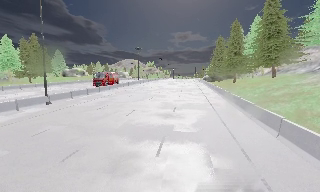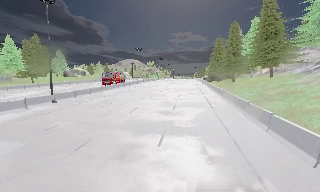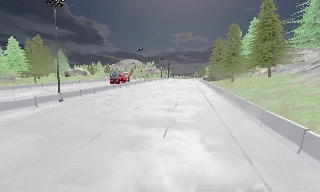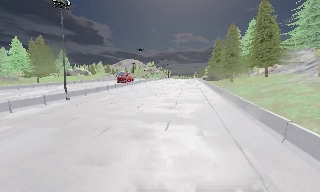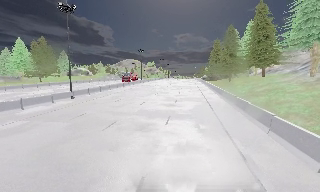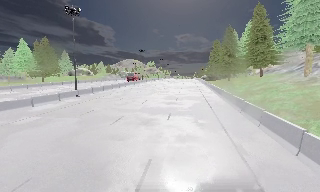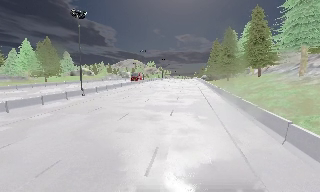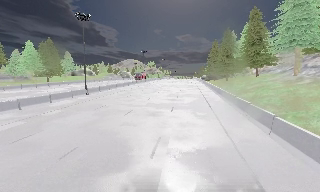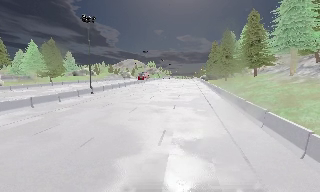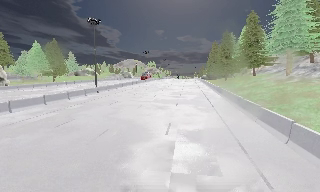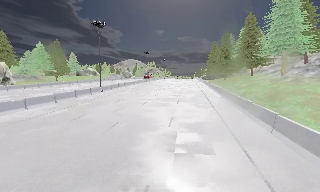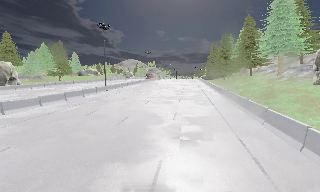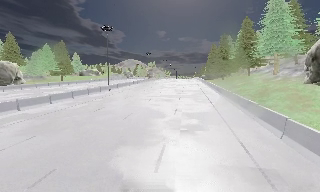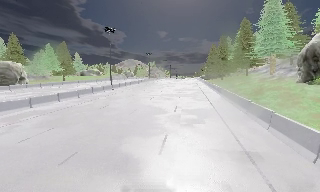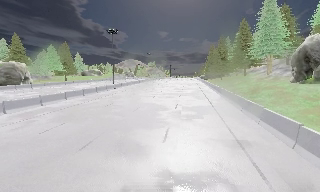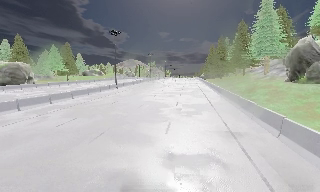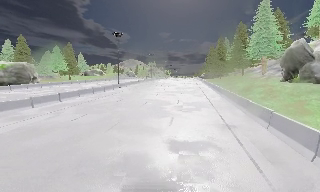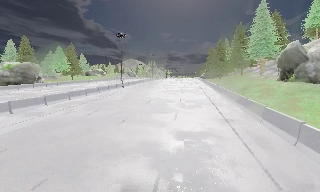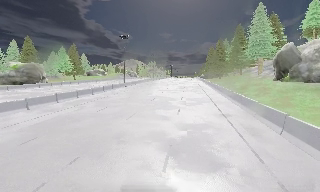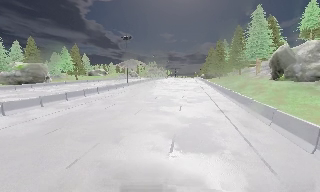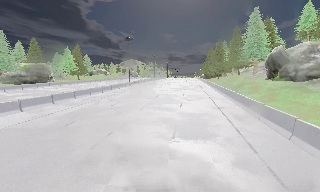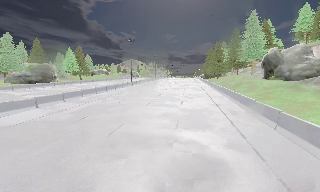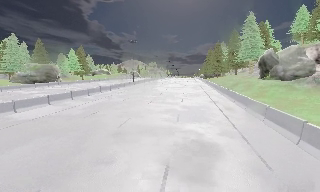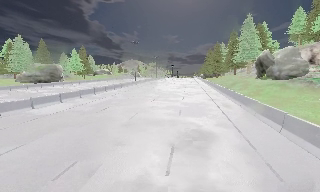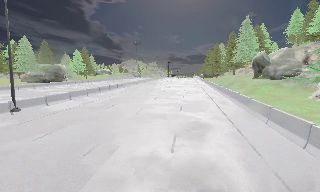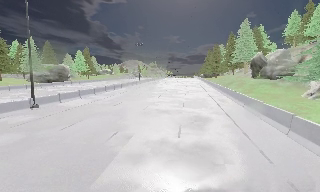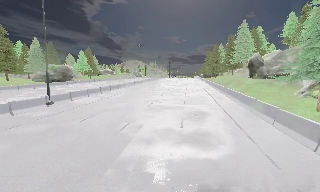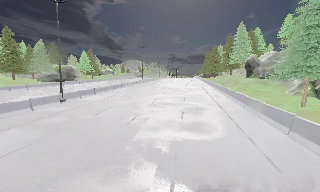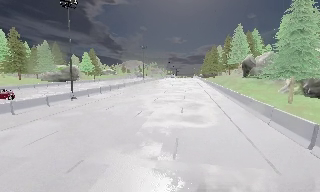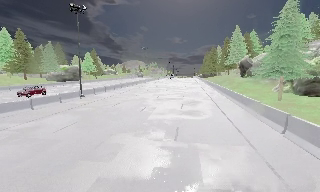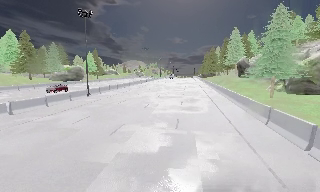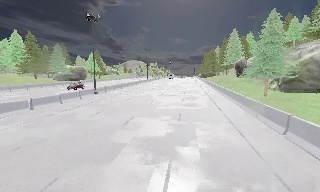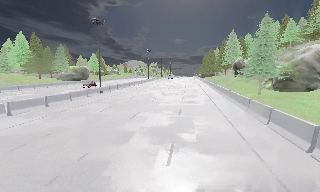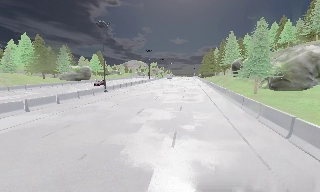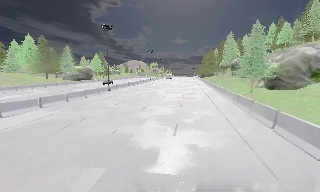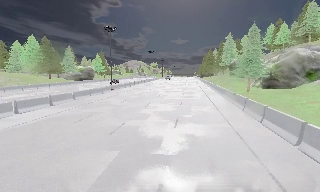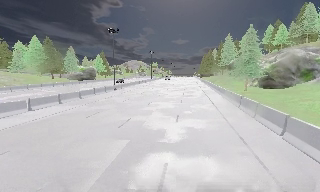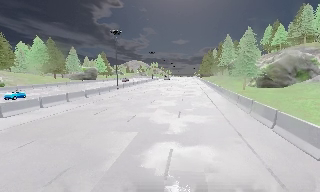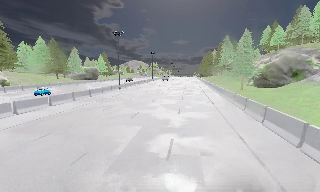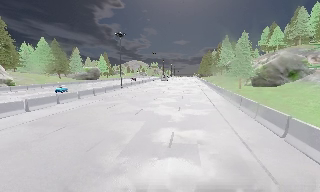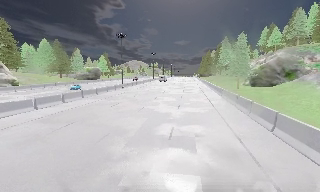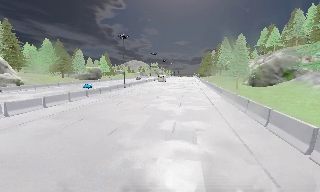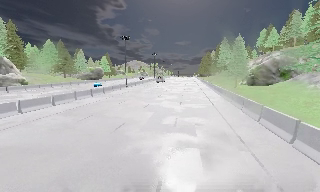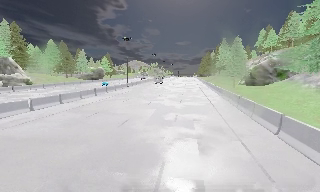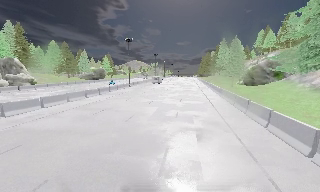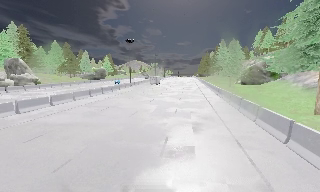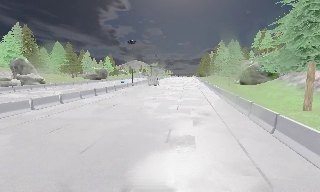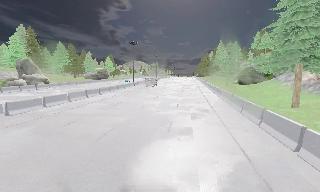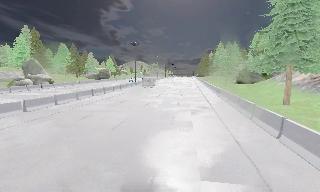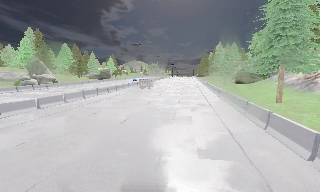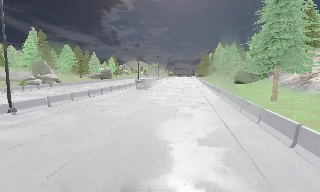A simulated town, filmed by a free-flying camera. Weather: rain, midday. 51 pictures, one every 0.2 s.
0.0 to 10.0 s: The camera travels backward, about 65 m, so what stands in front gets smaller.
The film runs backward here.
